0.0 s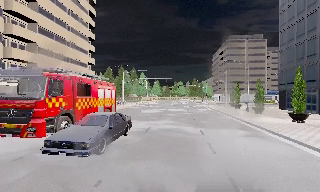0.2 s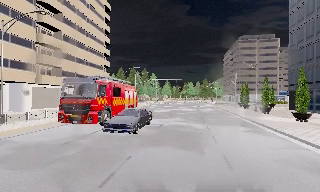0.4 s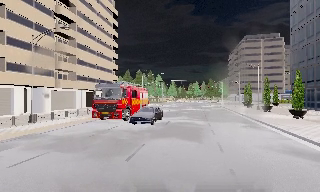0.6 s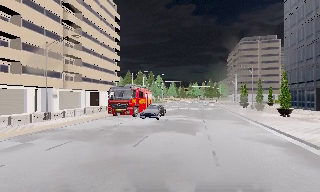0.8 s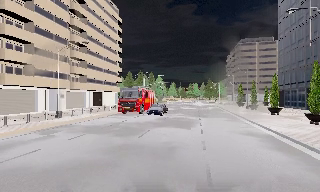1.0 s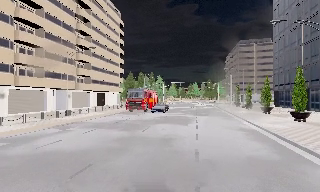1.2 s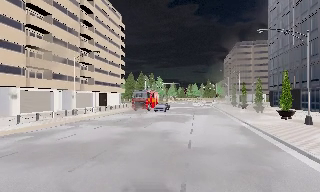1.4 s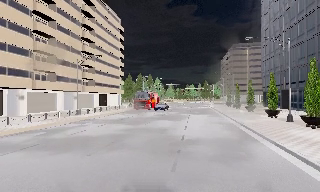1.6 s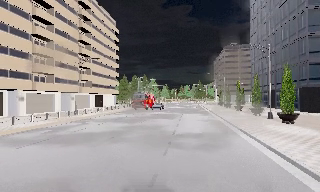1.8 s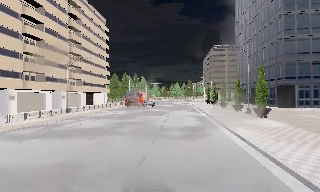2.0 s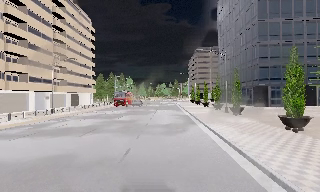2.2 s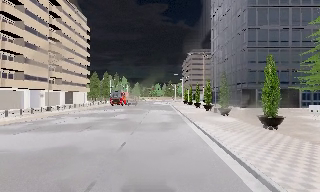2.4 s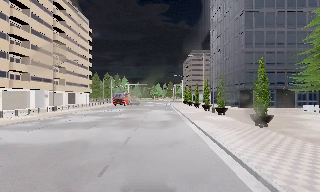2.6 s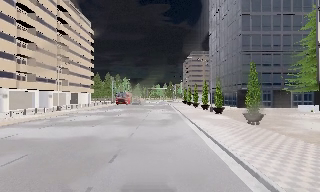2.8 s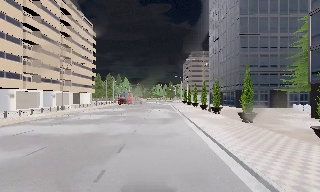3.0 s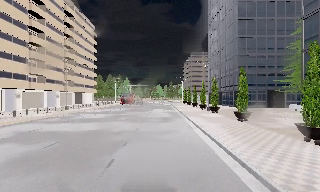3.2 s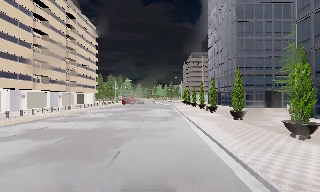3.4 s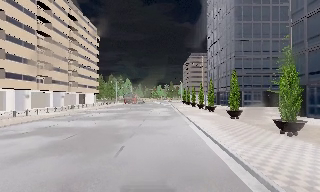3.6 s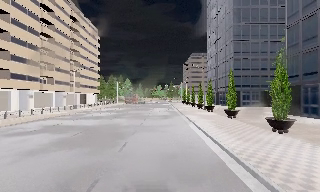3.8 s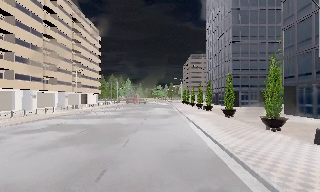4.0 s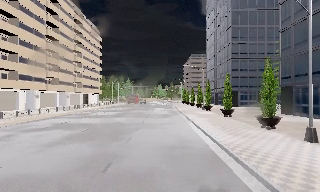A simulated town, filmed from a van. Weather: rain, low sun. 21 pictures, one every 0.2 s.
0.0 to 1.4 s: The camera travels backward, about 11 m, so what stands in front gets smaller.
1.4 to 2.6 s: The camera pans to its right, which is clockwise from overhead, by about 10 degrees. It travels backward, about 7 m, so what stands in front gets smaller.
2.6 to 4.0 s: The camera travels backward, about 5 m, so what stands in front gets smaller. It loses speed.
The film runs backward here.
